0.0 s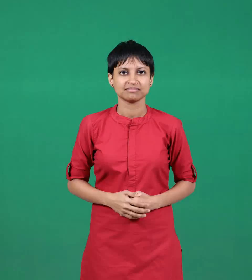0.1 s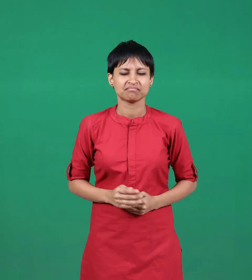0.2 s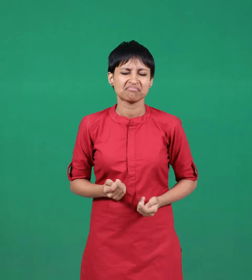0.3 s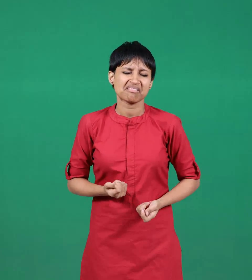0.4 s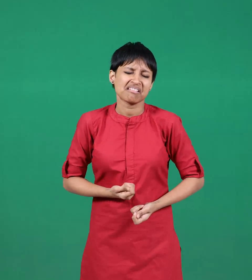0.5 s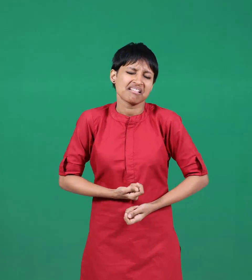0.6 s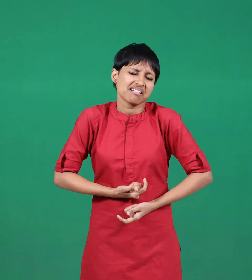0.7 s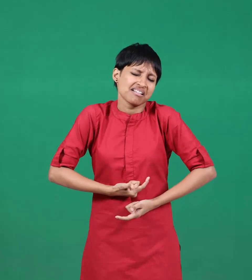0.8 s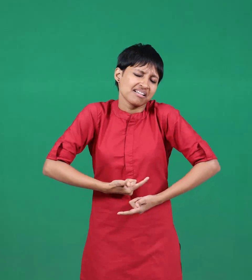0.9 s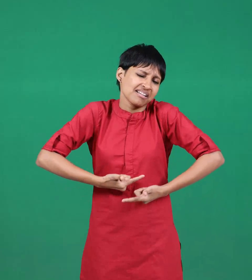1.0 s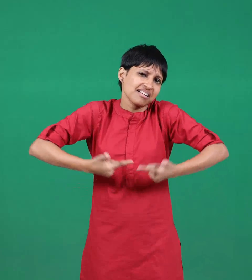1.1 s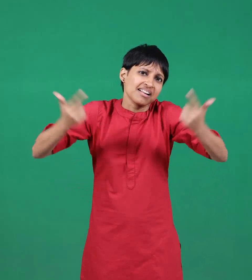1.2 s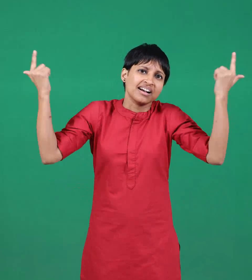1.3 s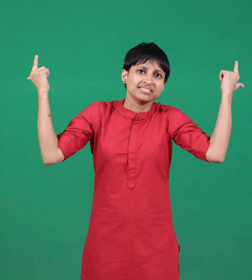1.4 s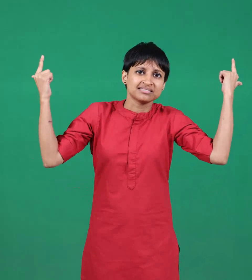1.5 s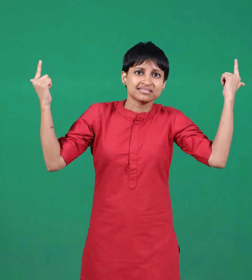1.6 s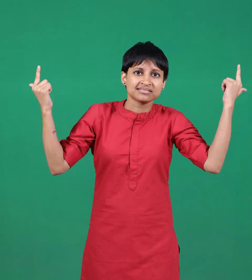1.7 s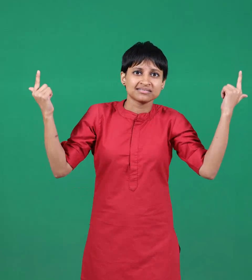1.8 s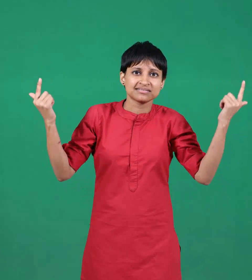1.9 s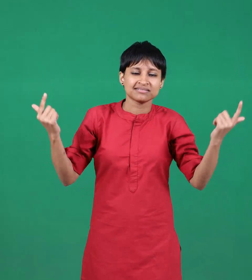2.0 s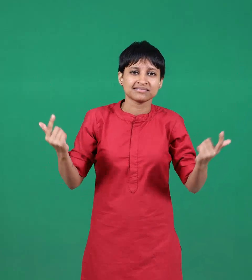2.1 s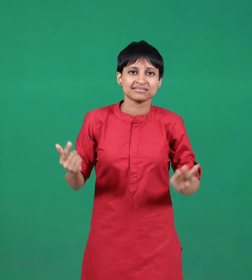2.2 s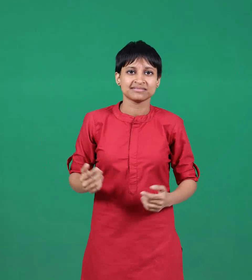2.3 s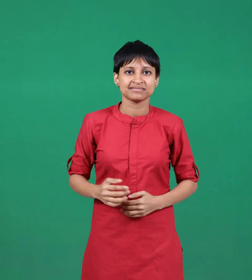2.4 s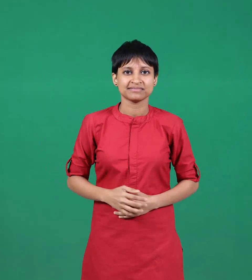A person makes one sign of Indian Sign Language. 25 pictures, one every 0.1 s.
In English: richest
